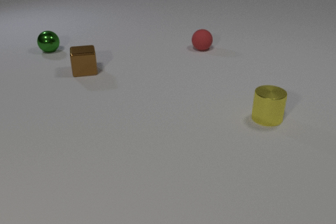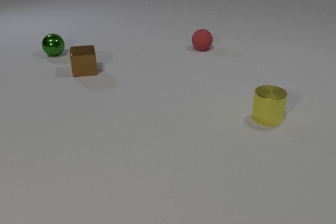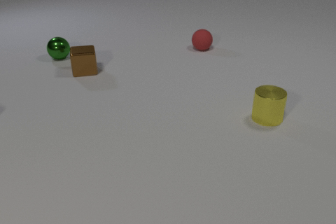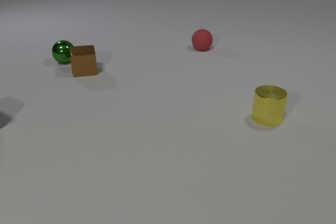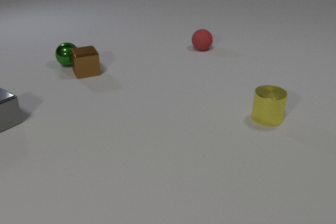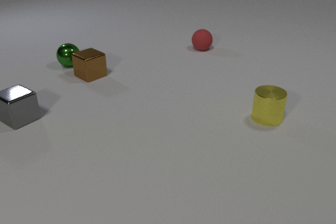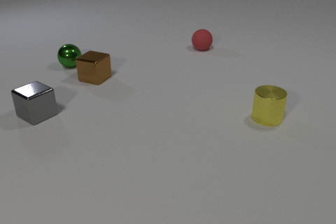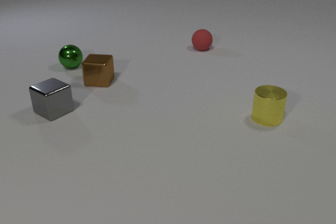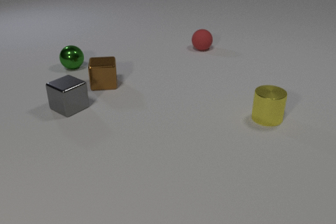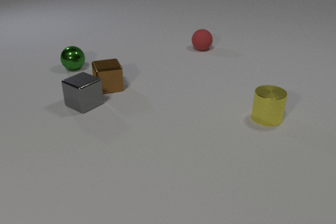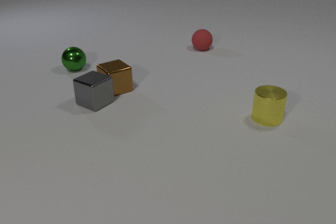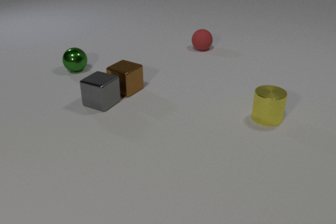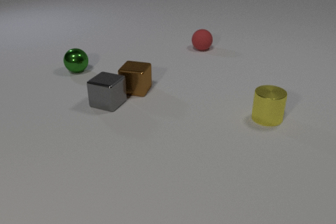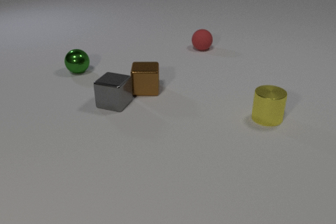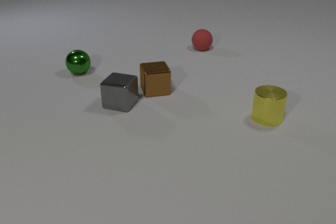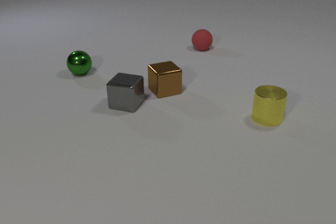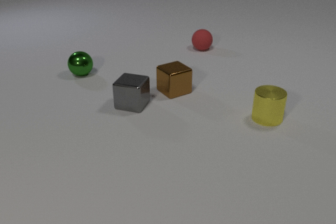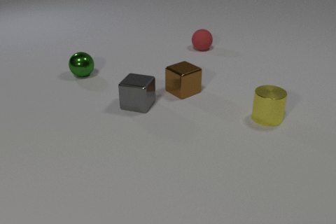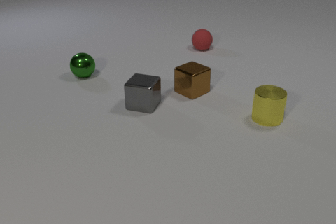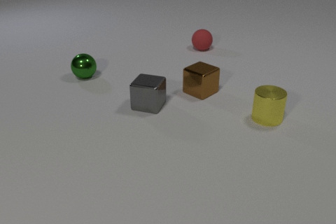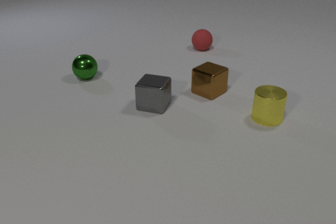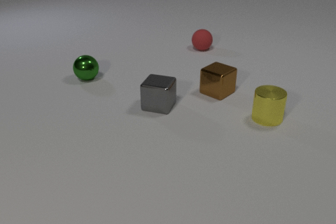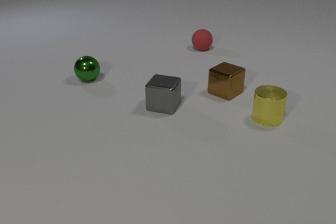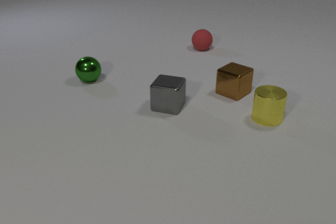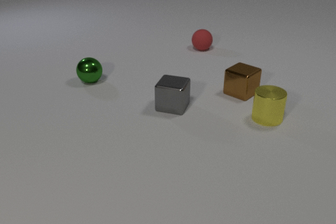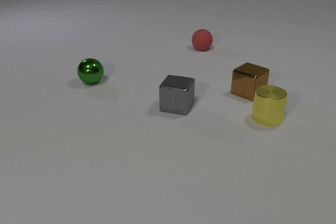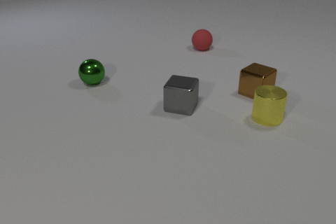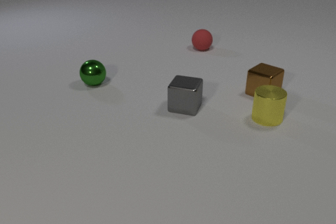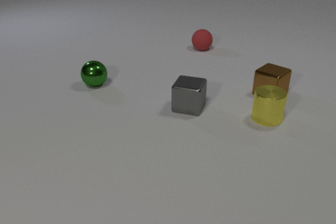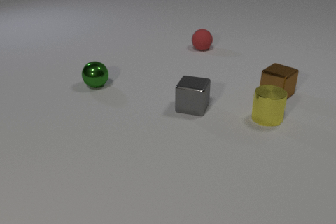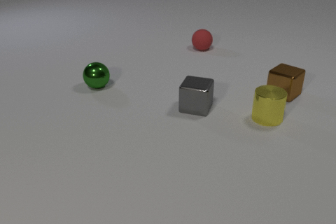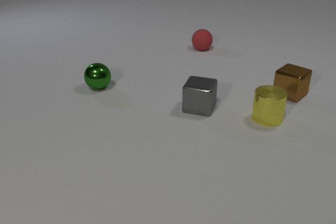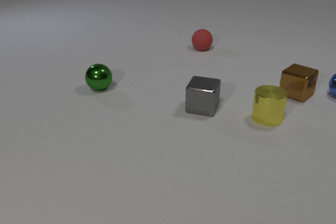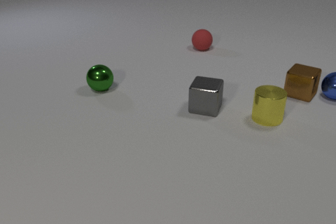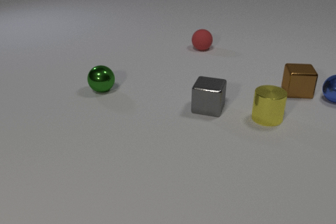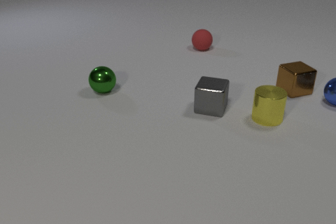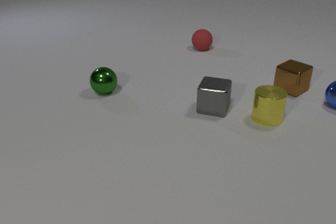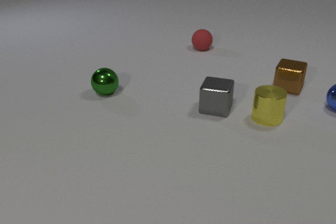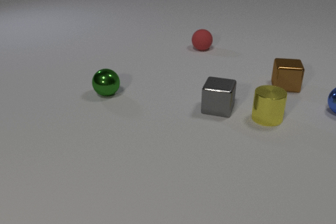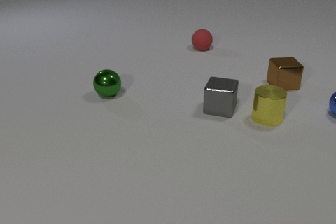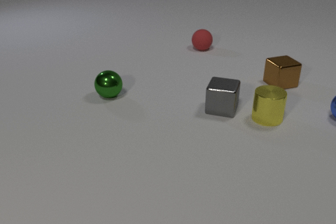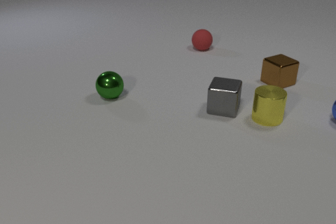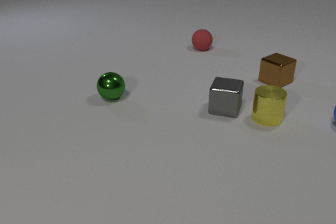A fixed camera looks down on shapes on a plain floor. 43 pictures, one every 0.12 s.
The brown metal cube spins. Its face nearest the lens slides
to the right.
The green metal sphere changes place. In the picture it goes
toward the camera.
0.00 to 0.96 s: The green metal sphere rolls toward the camera and to the right. The brown metal cube slides toward the camera and to the right, spins so that its near face slides to the right, counterclockwise seen from above. The gray metal cube comes in at the left edge, slides to the right. The green metal sphere and the brown metal cube collide.
0.96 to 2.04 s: The green metal sphere rolls toward the camera and to the right. The brown metal cube slides to the right, spins so that its near face slides to the right, counterclockwise seen from above. The gray metal cube slides to the right, spins so that its near face slides to the right, counterclockwise seen from above. The brown metal cube and the gray metal cube collide.
2.04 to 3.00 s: The green metal sphere rolls toward the camera and to the right. The brown metal cube slides to the right. The gray metal cube slides to the right.
3.00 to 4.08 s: The green metal sphere rolls toward the camera and to the right. The brown metal cube slides to the right, spins so that its near face slides to the right, counterclockwise seen from above. The gray metal cube slides to the right. The blue metal sphere comes in at the right edge, rolls toward the camera and to the left. The brown metal cube and the blue metal sphere collide.
4.08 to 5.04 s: The green metal sphere rolls toward the camera and to the right. The brown metal cube slides to the left and away from the camera, spins counterclockwise seen from above by about 135 degrees, its near face sliding to the right. The gray metal cube slides to the right. The blue metal sphere rolls toward the camera.
What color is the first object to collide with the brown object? green.
How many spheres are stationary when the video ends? 1.
Are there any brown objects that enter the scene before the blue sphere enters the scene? no.
